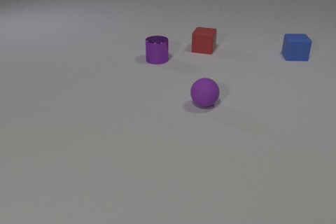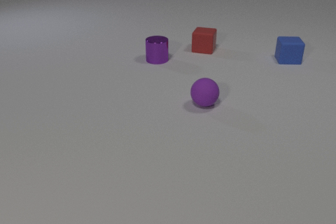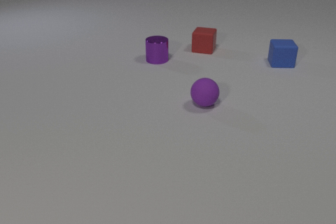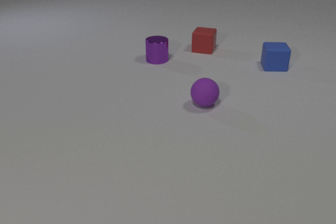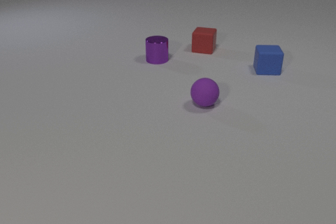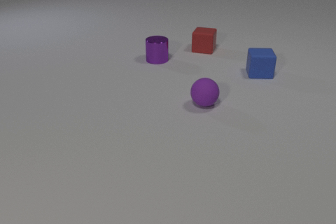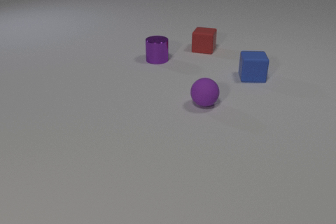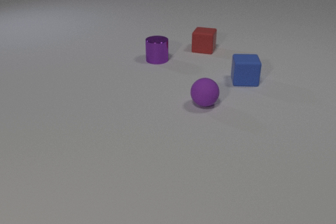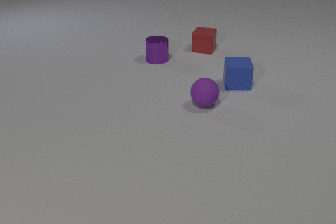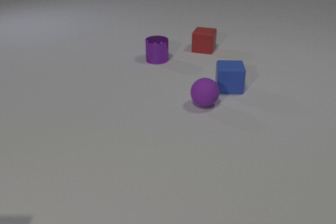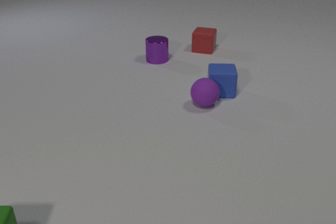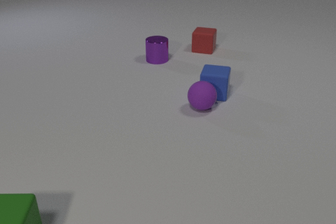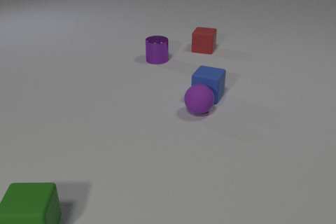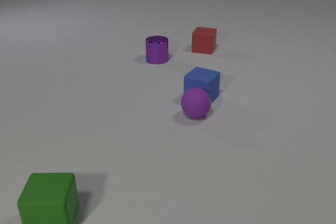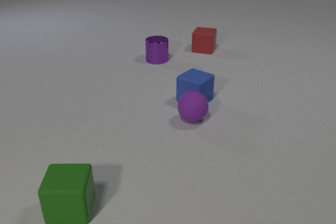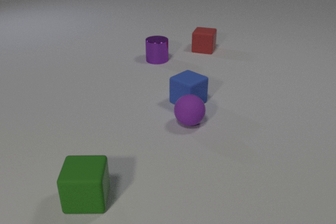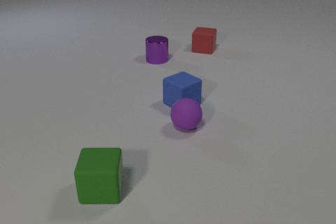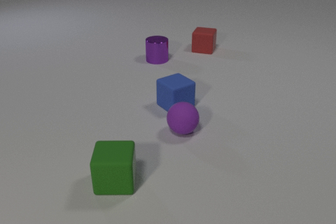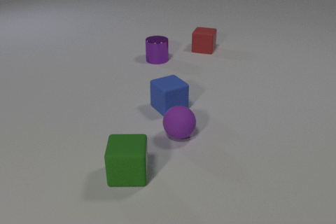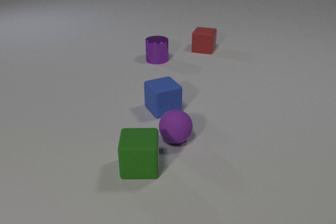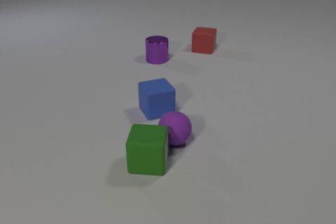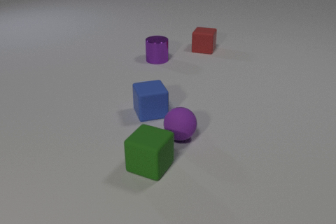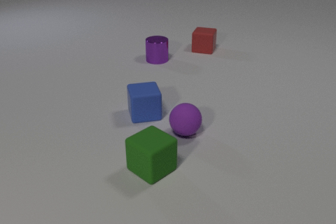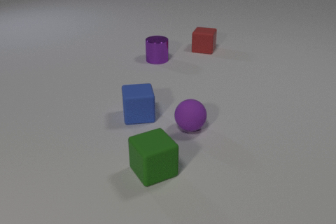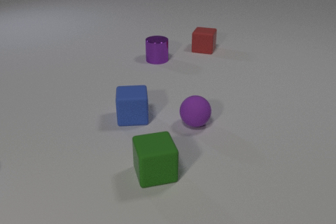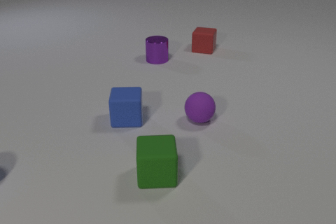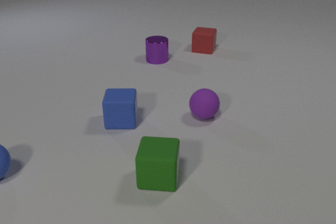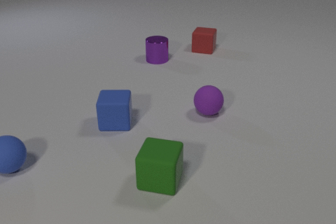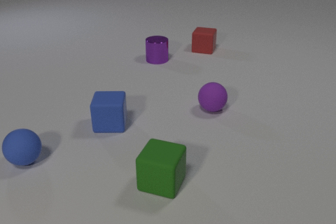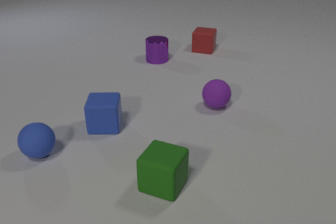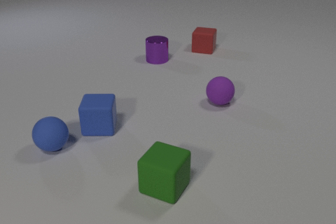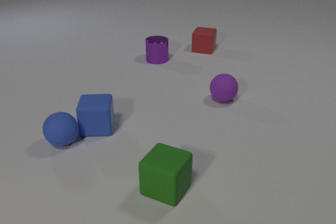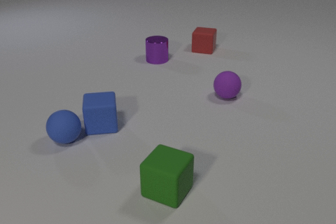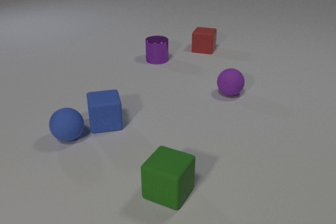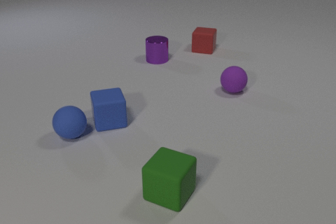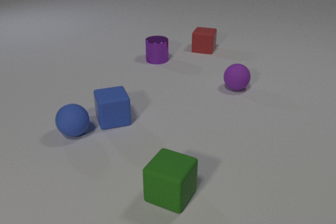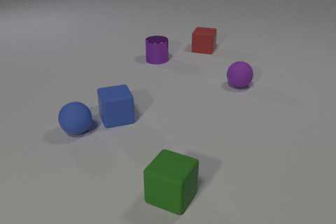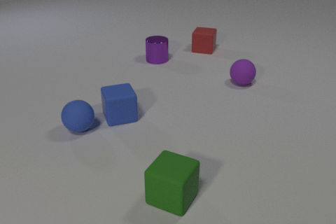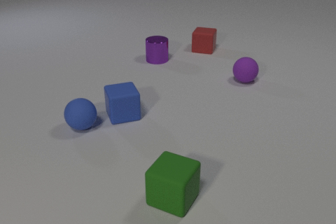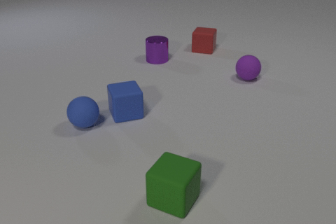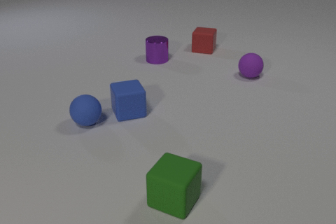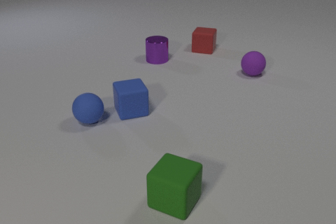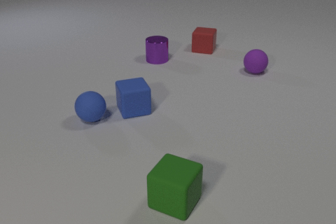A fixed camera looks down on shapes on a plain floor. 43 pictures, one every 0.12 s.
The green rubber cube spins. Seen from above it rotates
clockwise.
The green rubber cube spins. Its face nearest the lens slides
to the left.
0.00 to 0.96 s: The blue rubber cube slides toward the camera and to the left.
0.96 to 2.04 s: The blue rubber cube slides to the left and toward the camera, spins so that its near face slides to the left, clockwise seen from above. The purple rubber sphere rolls toward the camera. The green rubber cube comes in at the bottom edge, slides to the right and away from the camera. The blue rubber cube and the purple rubber sphere collide.
2.04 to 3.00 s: The blue rubber cube slides to the left and toward the camera, spins clockwise seen from above by about 30 degrees, its near face sliding to the left. The purple rubber sphere rolls away from the camera and to the right. The green rubber cube slides to the right, spins so that its near face slides to the left, clockwise seen from above. The purple rubber sphere and the green rubber cube collide.
3.00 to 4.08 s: The blue rubber cube slides to the left. The purple rubber sphere rolls away from the camera and to the right. The blue rubber sphere comes in at the left edge, rolls to the right and away from the camera. The green rubber cube slides toward the camera and to the right, spins clockwise seen from above by about 30 degrees, its near face sliding to the left. The blue rubber cube and the blue rubber sphere collide.
4.08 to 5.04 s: The blue rubber cube slides to the right and away from the camera. The purple rubber sphere rolls away from the camera and to the right. The blue rubber sphere rolls away from the camera and to the right. The green rubber cube slides toward the camera.
How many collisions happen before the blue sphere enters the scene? 2.
Are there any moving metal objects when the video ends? no.
What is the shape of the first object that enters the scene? cube.
